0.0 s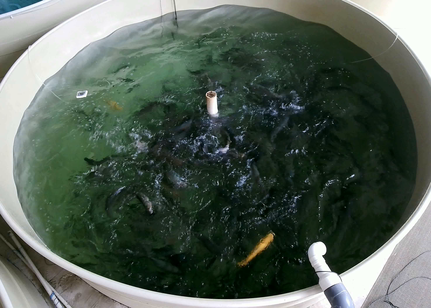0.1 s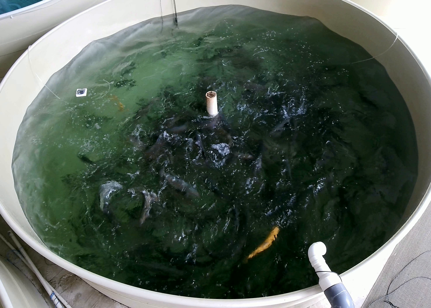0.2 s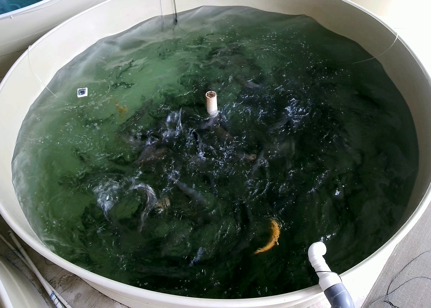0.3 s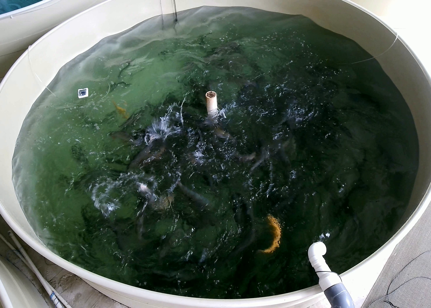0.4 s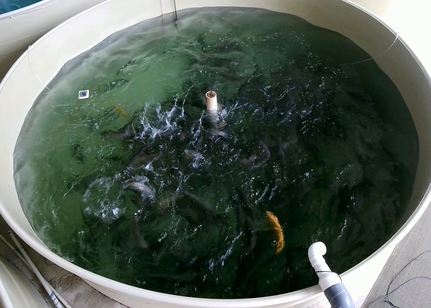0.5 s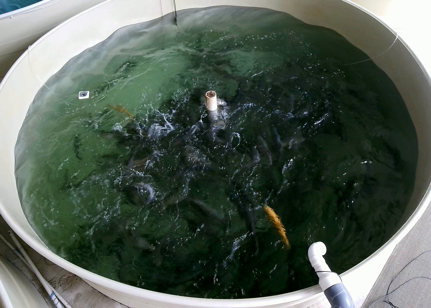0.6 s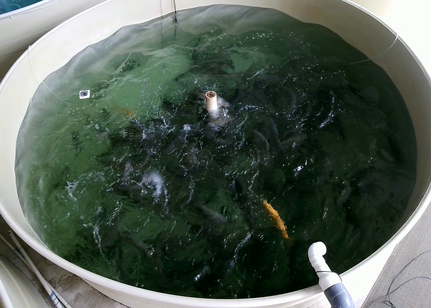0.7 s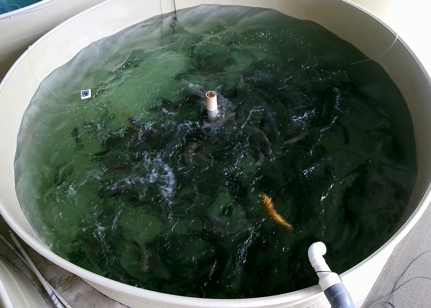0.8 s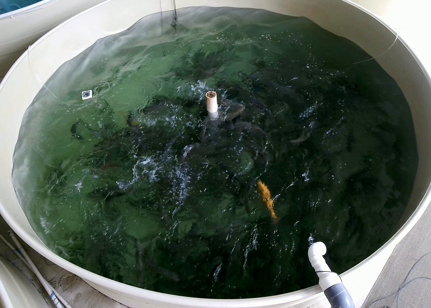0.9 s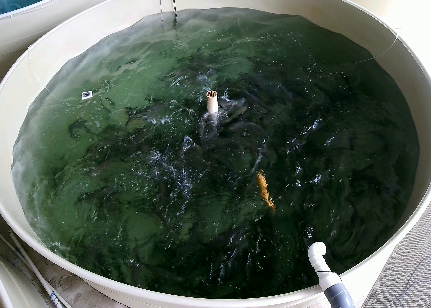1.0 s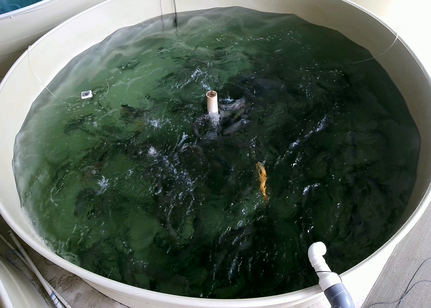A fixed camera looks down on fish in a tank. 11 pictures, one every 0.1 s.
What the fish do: Strong feeding.
